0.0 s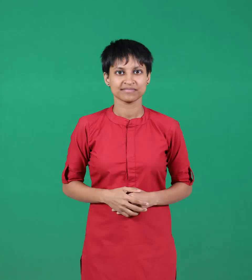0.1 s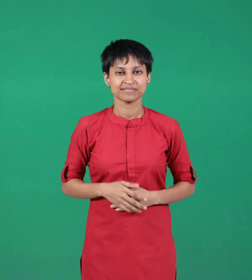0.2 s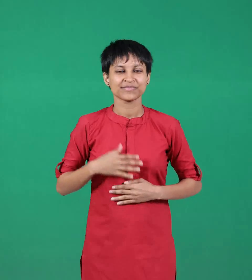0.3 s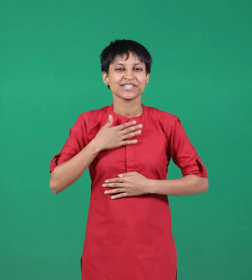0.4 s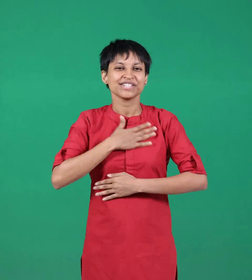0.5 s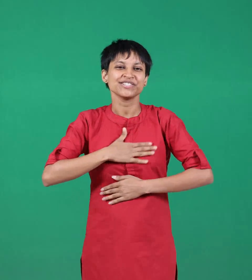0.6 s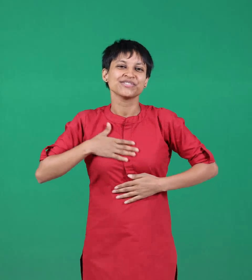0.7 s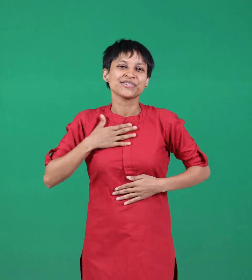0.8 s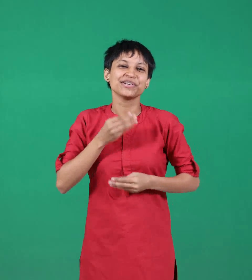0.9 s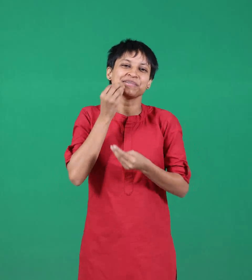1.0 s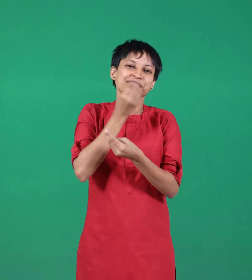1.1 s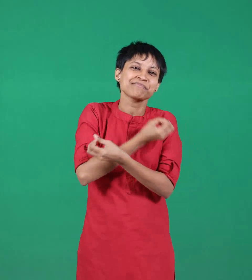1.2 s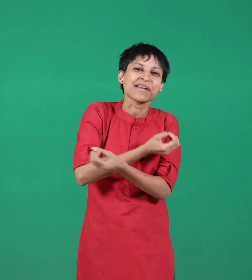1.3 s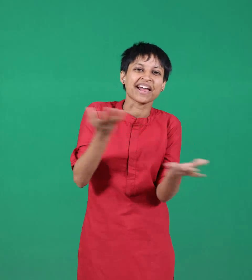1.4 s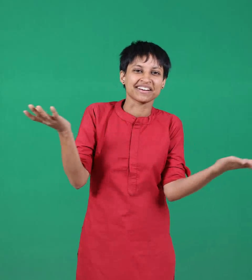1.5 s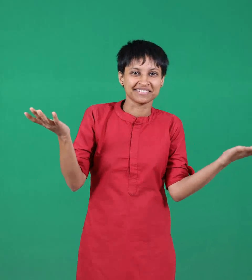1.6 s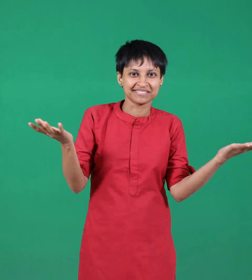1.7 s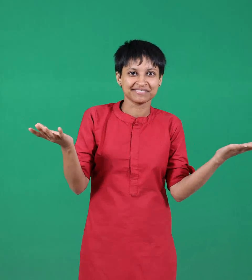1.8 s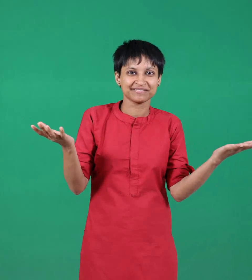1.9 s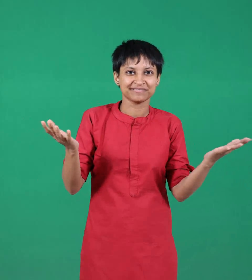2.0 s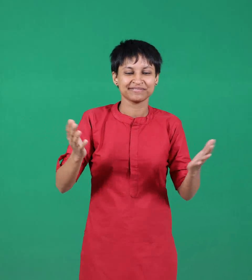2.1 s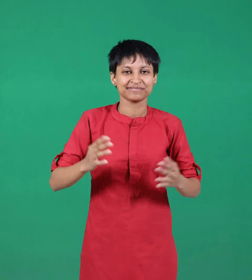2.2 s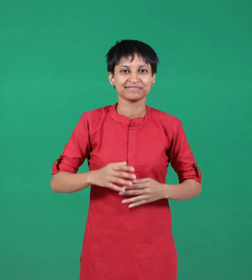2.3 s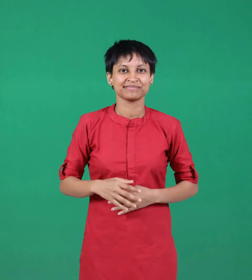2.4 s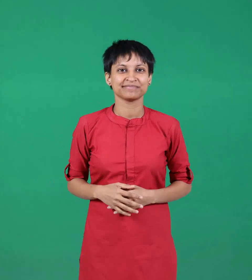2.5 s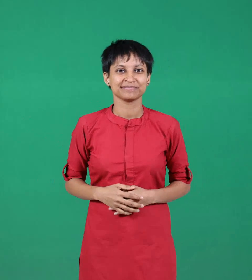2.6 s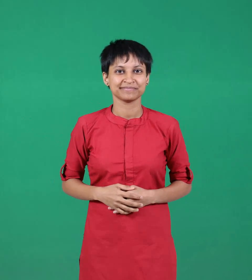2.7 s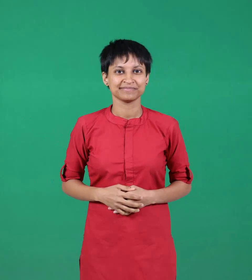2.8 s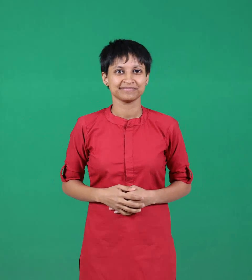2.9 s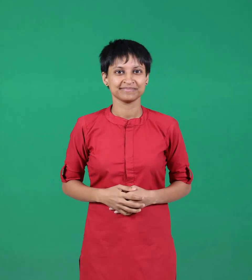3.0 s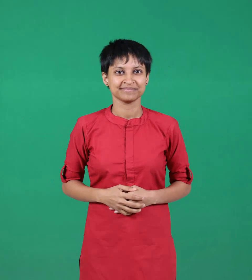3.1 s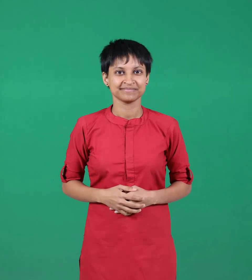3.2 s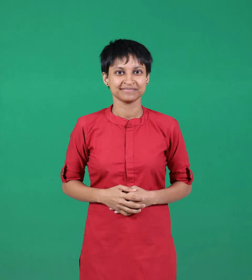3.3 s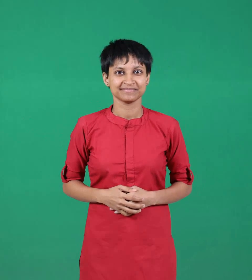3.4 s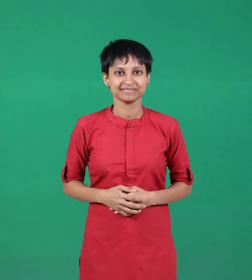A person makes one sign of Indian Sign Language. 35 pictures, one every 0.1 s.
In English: celebrate
